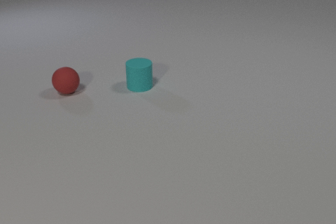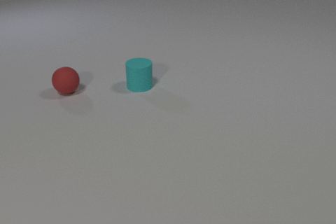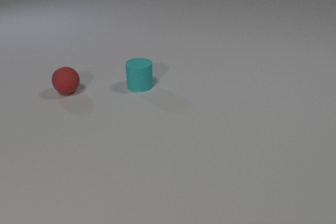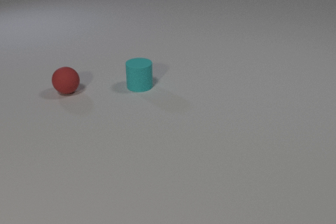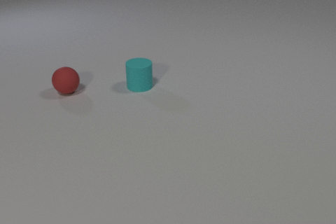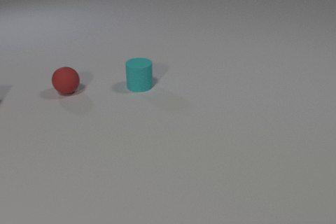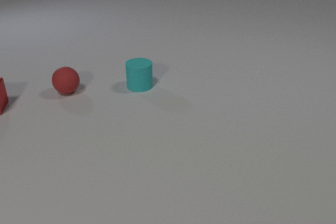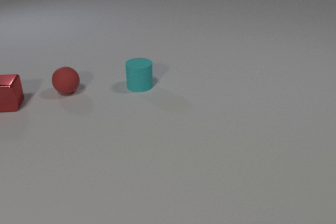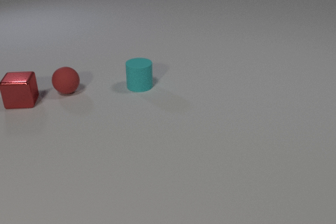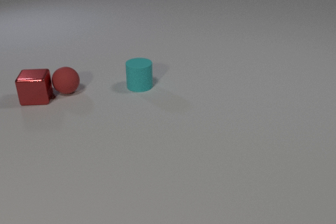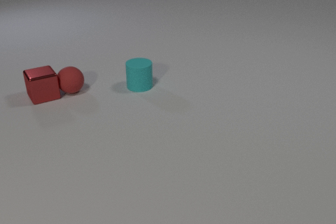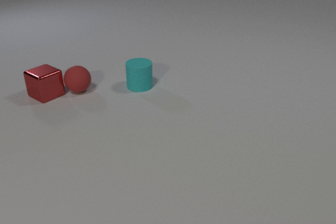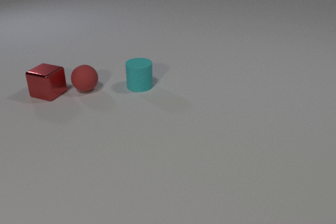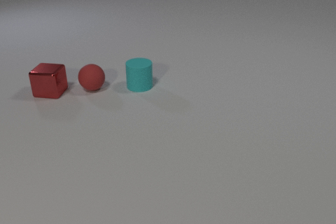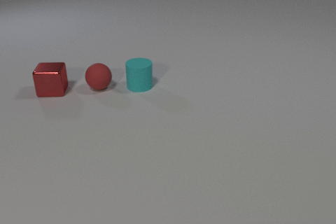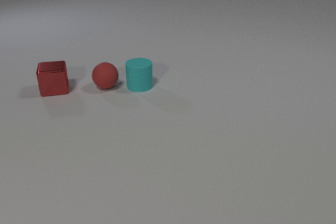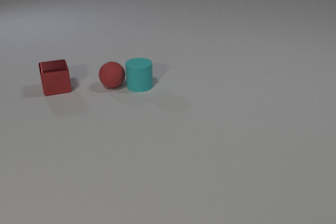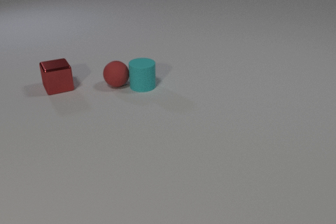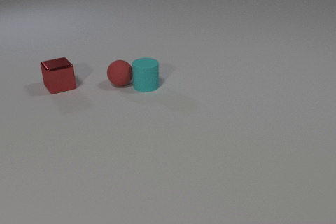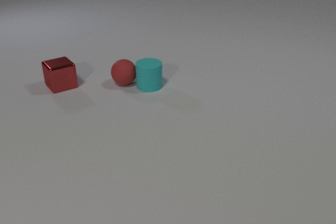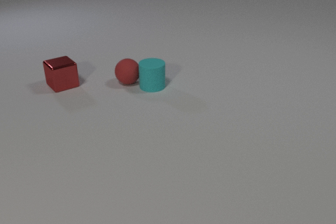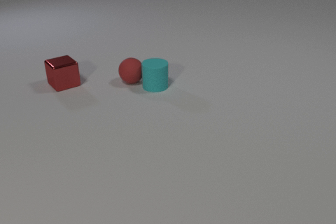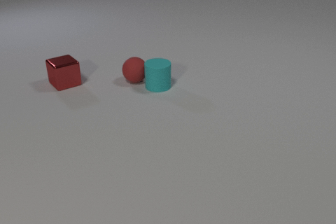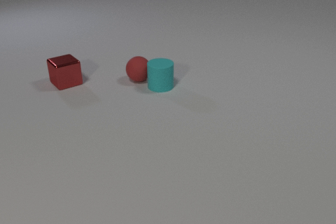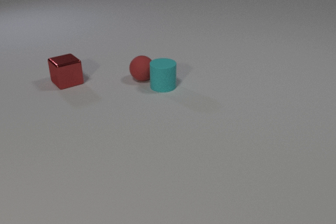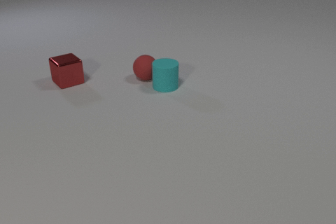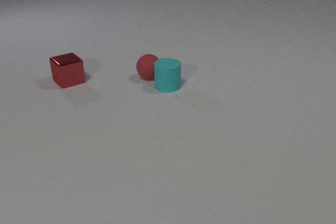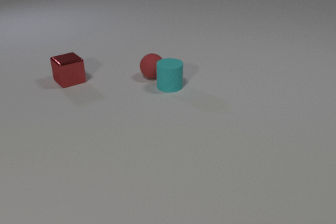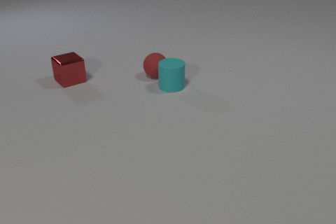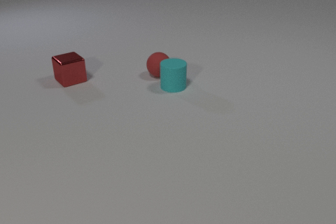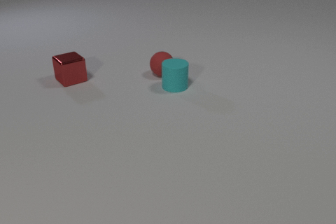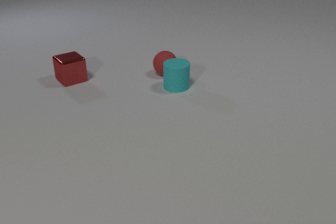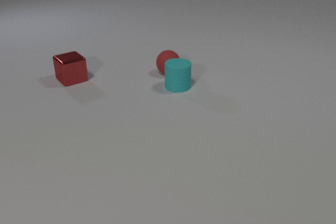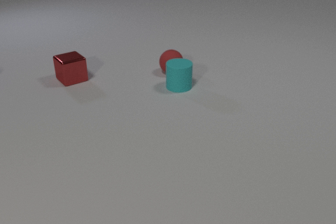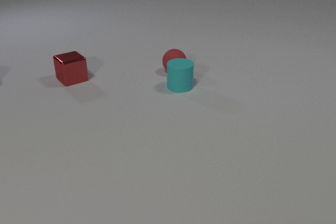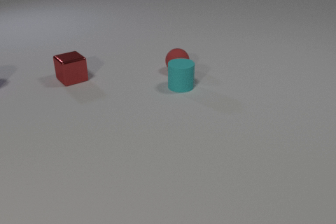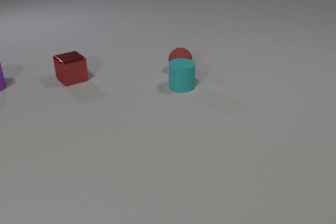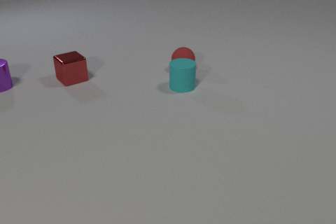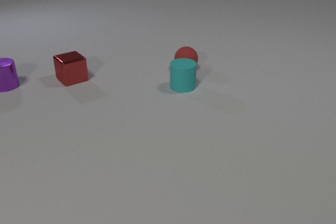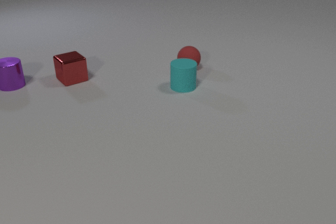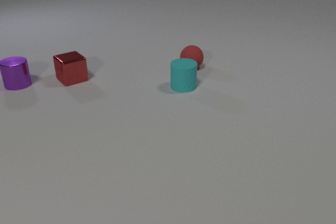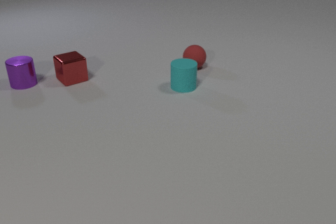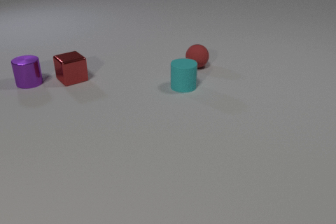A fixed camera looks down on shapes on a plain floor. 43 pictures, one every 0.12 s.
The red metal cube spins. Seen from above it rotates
counterclockwise.
The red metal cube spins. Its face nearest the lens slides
to the right.
0.00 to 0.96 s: The red metal cube comes in at the left edge, slides to the right.
0.96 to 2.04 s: The red metal cube slides to the right and away from the camera, spins counterclockwise seen from above by about 105 degrees, its near face sliding to the right. The red rubber sphere rolls to the right. The red metal cube and the red rubber sphere collide. The red rubber sphere and the cyan rubber cylinder collide.
2.04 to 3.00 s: The red metal cube slides away from the camera and to the right. The red rubber sphere rolls to the right and away from the camera. The cyan rubber cylinder slides to the right.
3.00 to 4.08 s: The red metal cube moves, and ends about where it began. The red rubber sphere rolls to the right and away from the camera. The cyan rubber cylinder slides to the right.
4.08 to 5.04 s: The red rubber sphere rolls to the right and away from the camera. The purple metal cylinder comes in at the left edge, slides to the right.
What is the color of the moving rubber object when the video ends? red.
How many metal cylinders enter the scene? 1.
How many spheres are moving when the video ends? 1.
